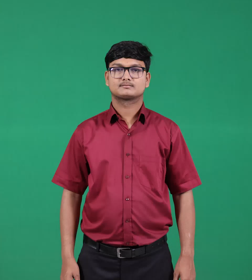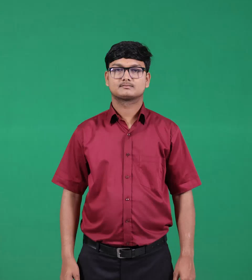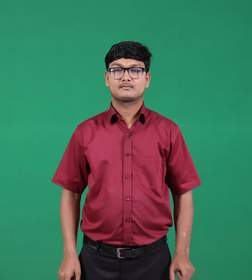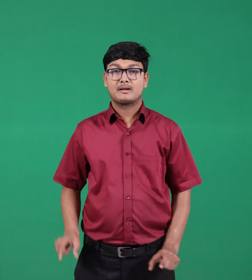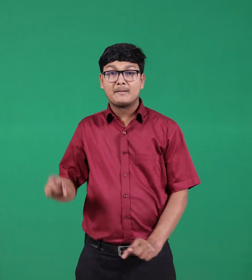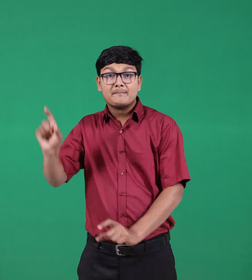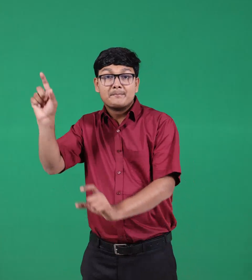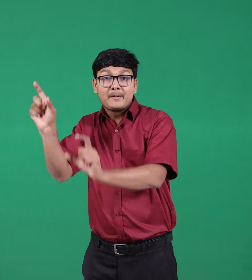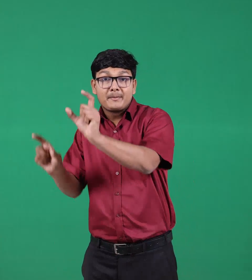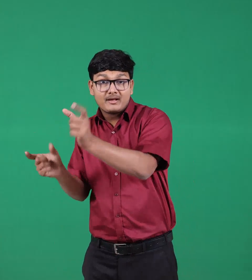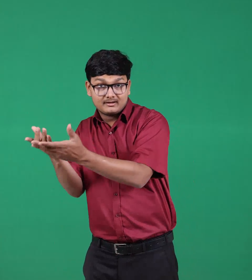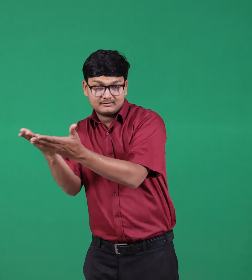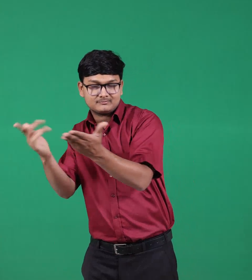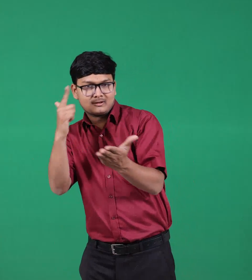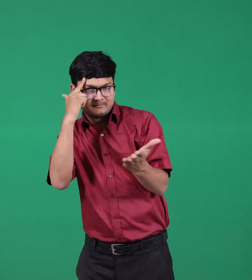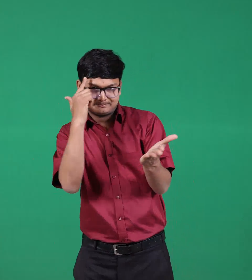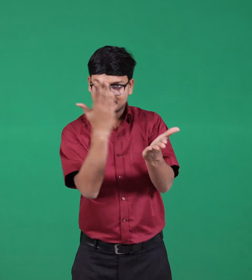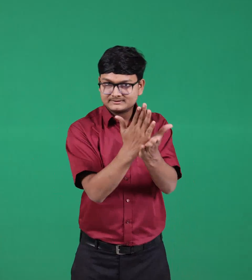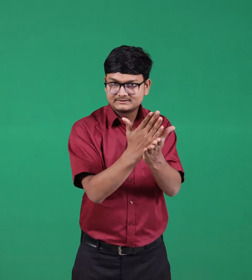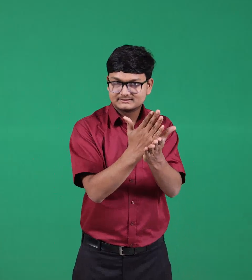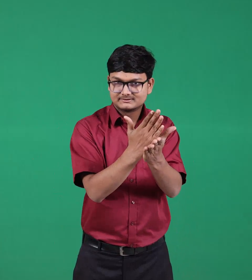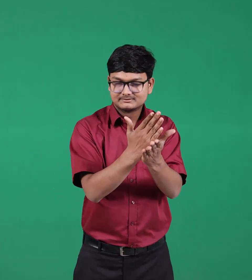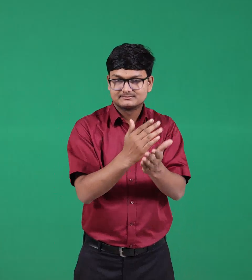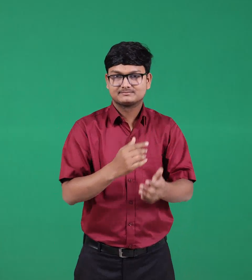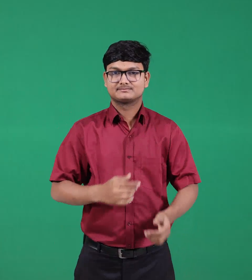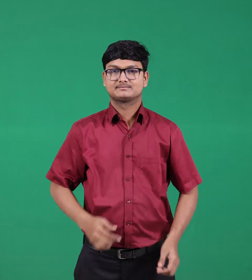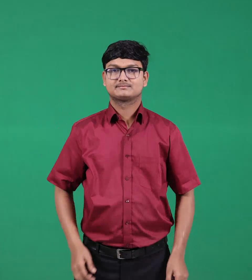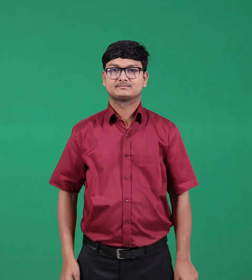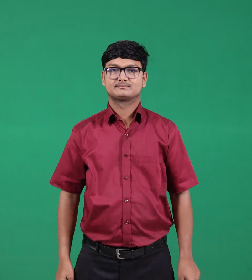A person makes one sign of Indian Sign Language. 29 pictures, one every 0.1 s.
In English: believers
